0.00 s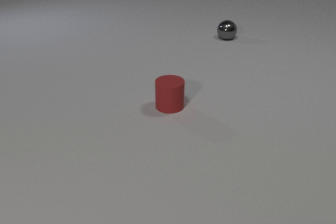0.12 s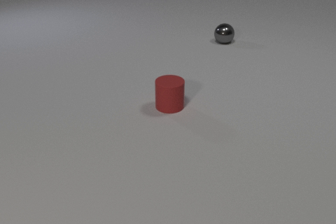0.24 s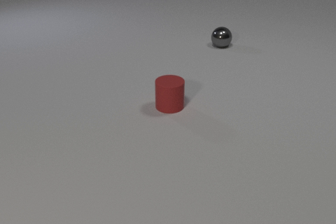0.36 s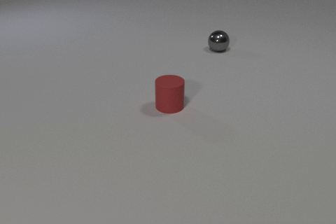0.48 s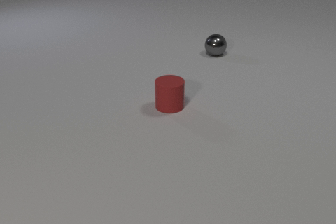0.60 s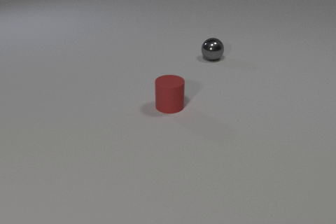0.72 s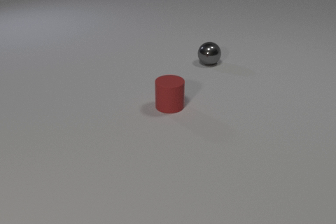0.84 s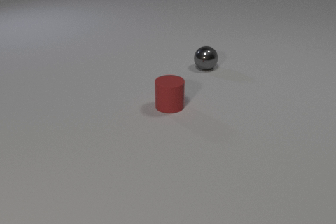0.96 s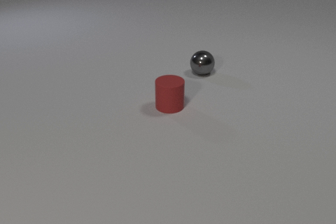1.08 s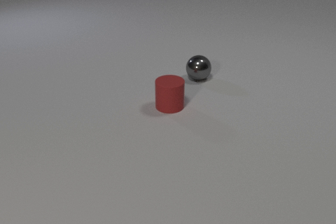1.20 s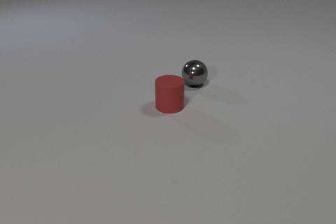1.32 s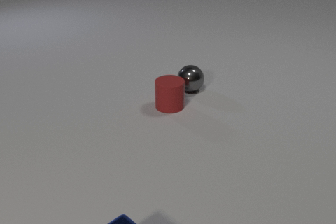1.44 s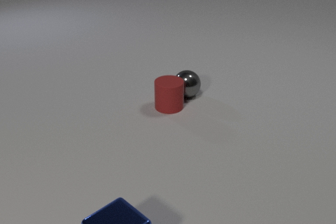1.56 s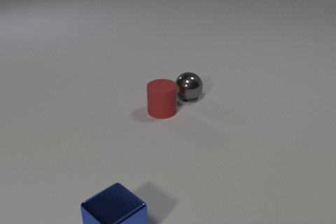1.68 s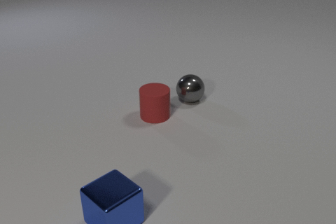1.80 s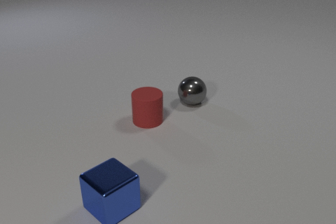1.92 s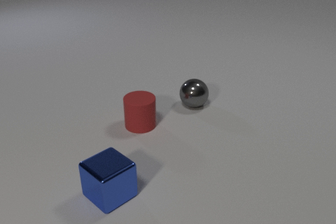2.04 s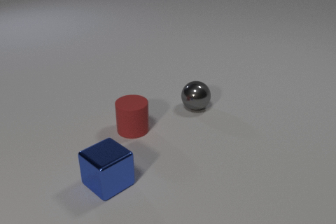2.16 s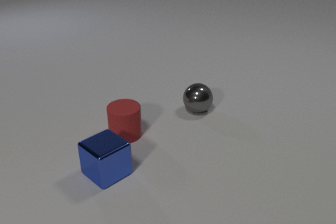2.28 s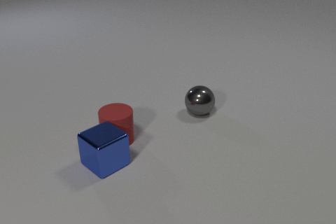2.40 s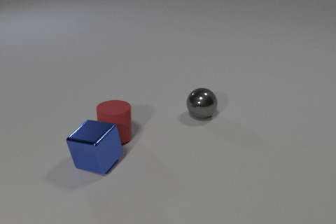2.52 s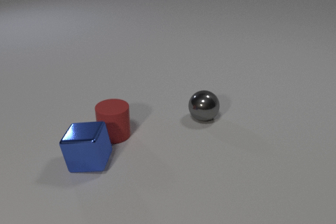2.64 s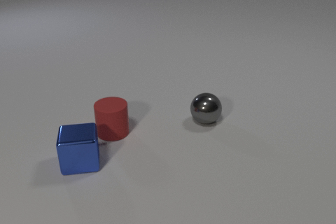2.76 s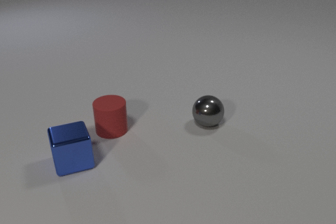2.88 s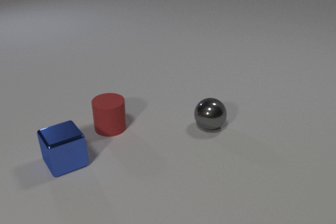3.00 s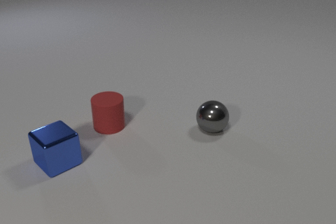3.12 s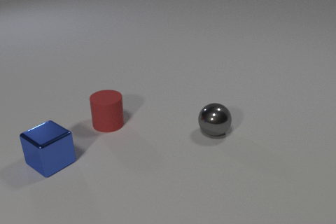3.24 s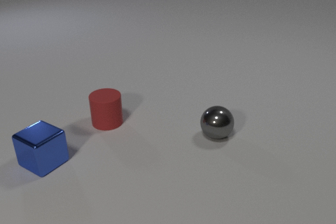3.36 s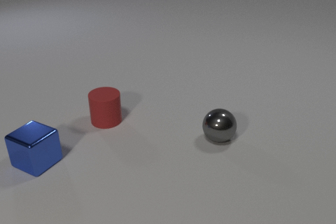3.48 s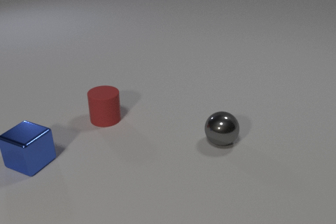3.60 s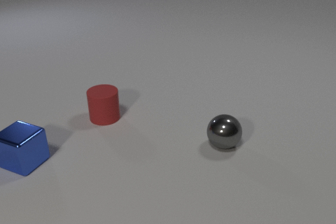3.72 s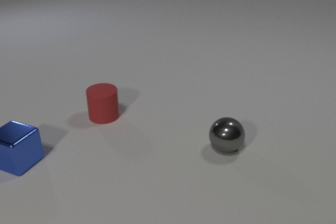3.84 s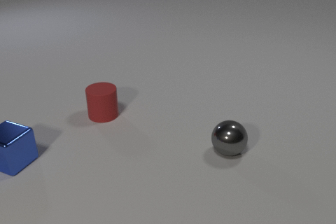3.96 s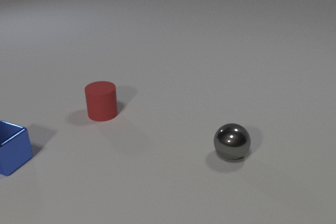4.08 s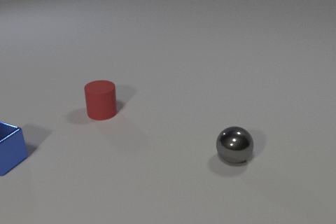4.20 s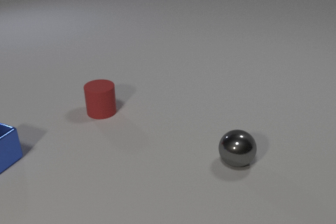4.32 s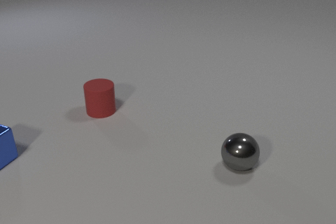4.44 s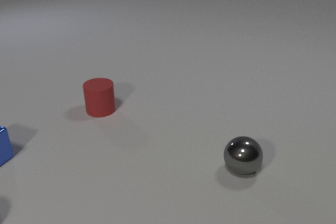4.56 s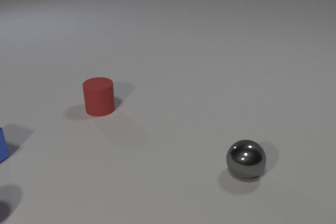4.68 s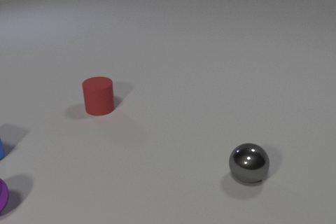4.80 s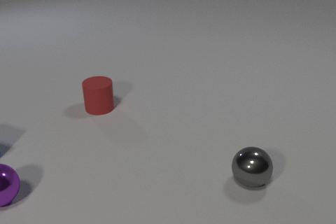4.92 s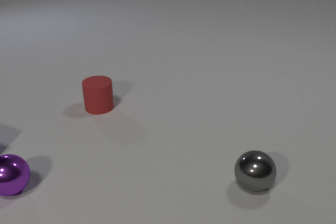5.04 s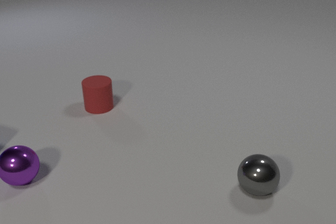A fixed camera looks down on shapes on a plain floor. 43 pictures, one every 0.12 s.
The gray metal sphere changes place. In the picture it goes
toward the camera.
The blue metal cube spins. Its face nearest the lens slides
to the right.
0.00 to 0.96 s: The gray metal sphere rolls toward the camera.
0.96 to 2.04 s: The gray metal sphere rolls toward the camera. The red rubber cylinder slides toward the camera and to the left. The blue metal cube comes in at the bottom edge, slides away from the camera. The gray metal sphere and the red rubber cylinder collide.
2.04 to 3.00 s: The gray metal sphere rolls toward the camera and to the right. The red rubber cylinder slides to the left and away from the camera. The blue metal cube slides to the left and away from the camera, spins counterclockwise seen from above by about 90 degrees, its near face sliding to the right. The red rubber cylinder and the blue metal cube collide.
3.00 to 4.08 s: The gray metal sphere rolls toward the camera and to the right. The red rubber cylinder slides away from the camera. The blue metal cube slides to the left, spins counterclockwise seen from above by about 30 degrees, its near face sliding to the right.
4.08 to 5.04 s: The gray metal sphere rolls toward the camera and to the right. The red rubber cylinder slides away from the camera. The blue metal cube slides to the left and away from the camera, leaves at the left edge. The purple metal sphere comes in at the left edge, rolls away from the camera and to the right.
How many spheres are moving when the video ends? 2.
What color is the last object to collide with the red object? blue.
How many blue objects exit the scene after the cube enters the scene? 1.
